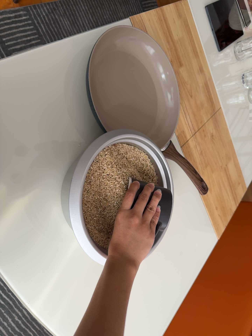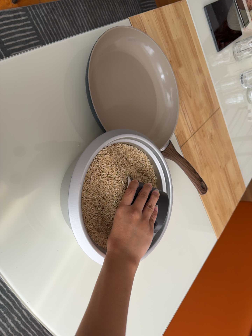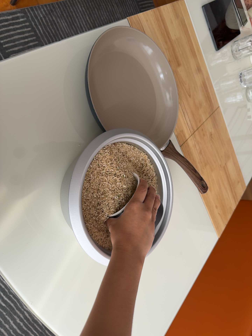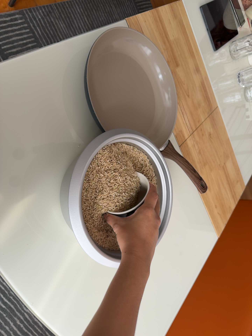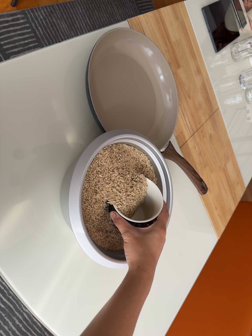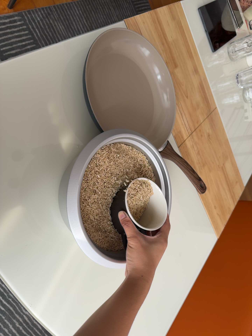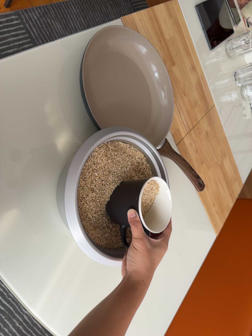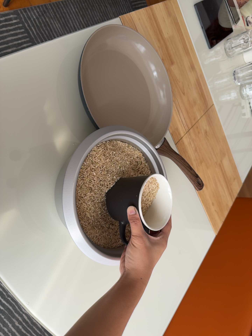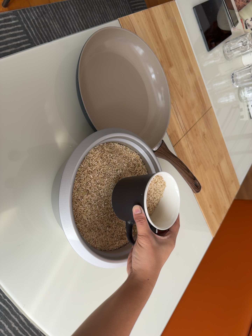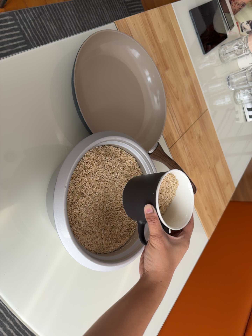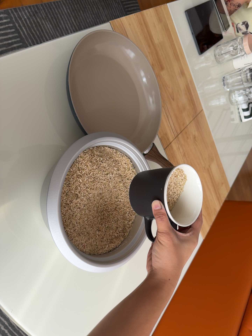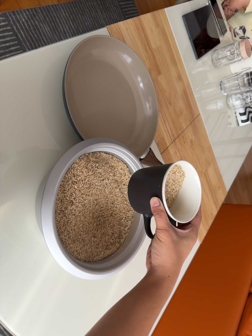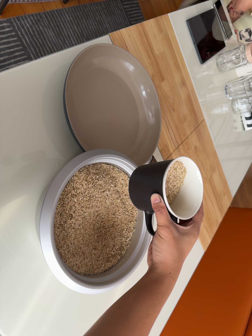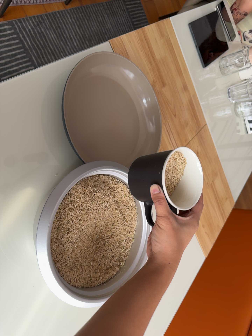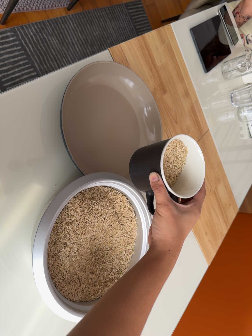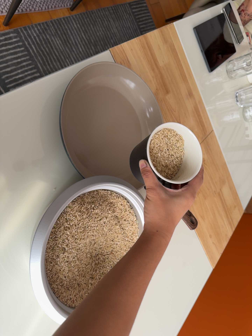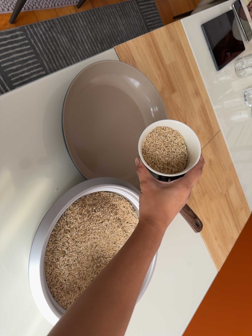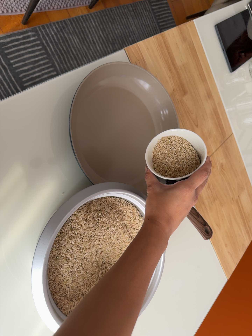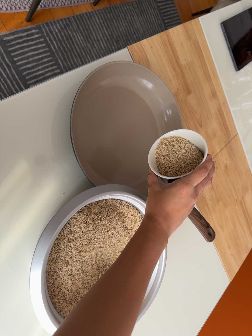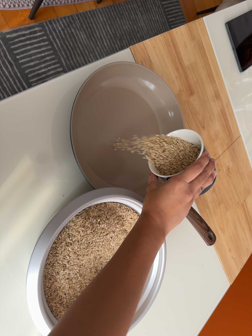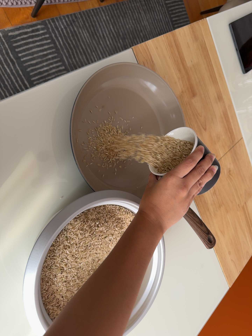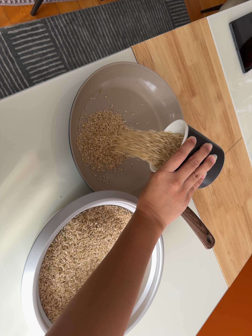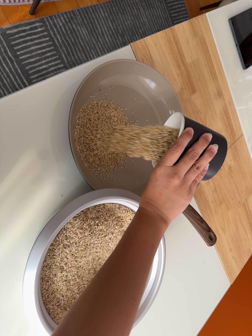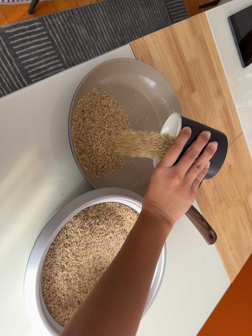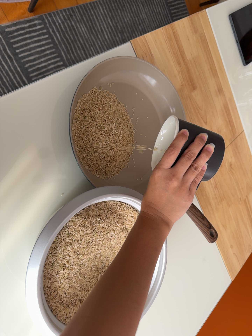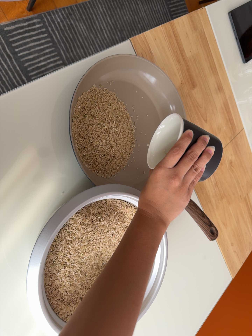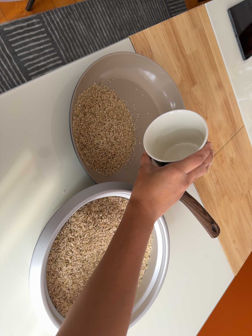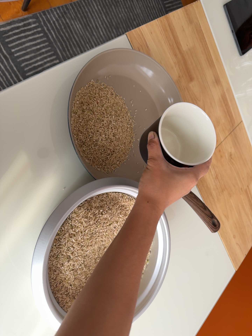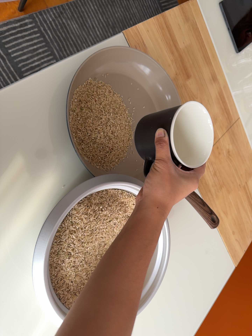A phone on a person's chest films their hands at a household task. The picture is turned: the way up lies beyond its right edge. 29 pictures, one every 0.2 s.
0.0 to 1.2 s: The camera keeps its place and its aim.
1.2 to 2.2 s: The camera shifts only a little, or ends up much as it began.
2.2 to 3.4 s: The camera travels toward the top of its view and forward, about 10 cm, so close, fixed things drift downward.
3.4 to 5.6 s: The camera shifts only a little, or ends up much as it began.
The film runs forward here.
